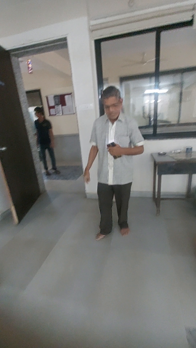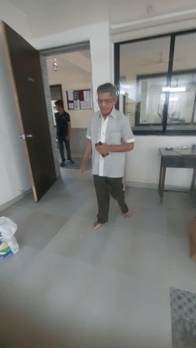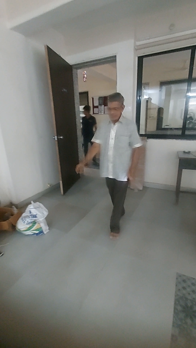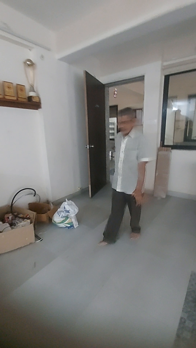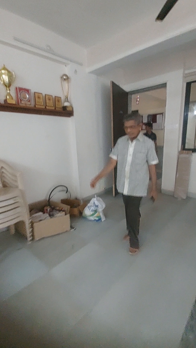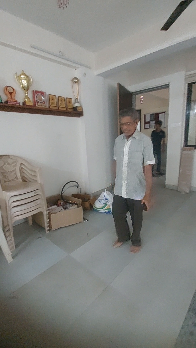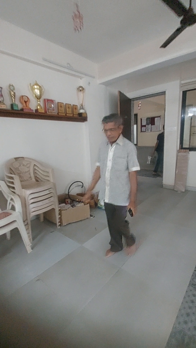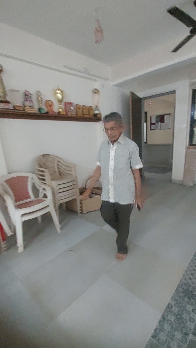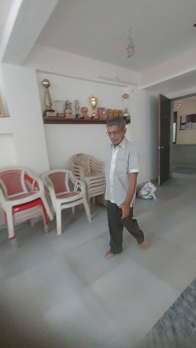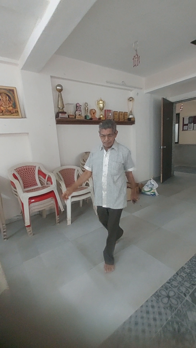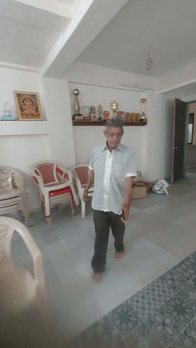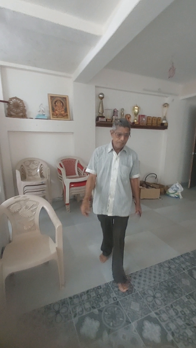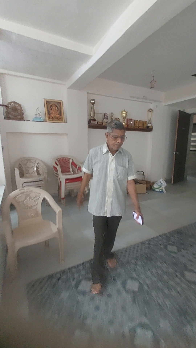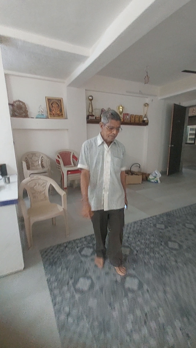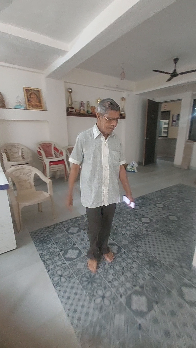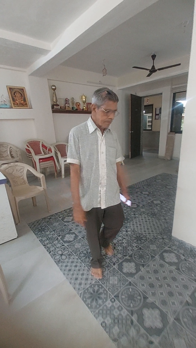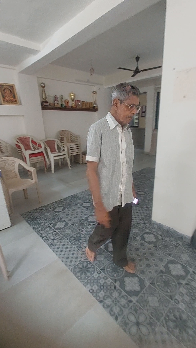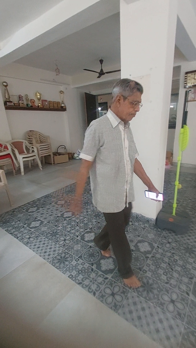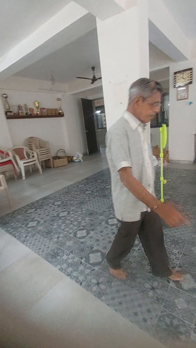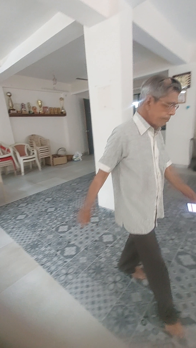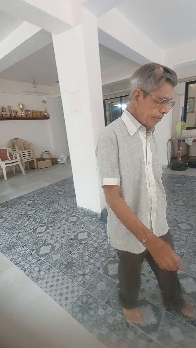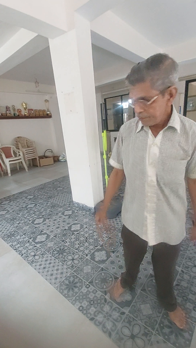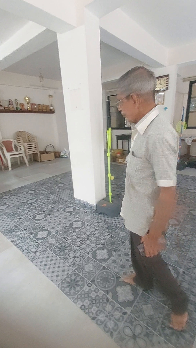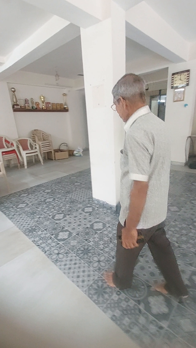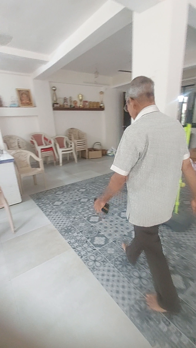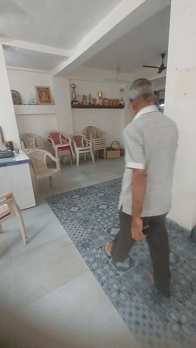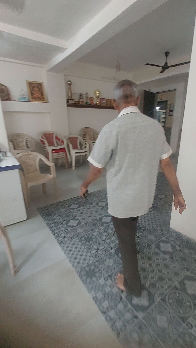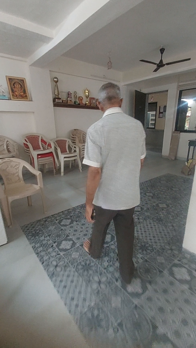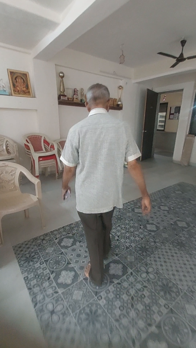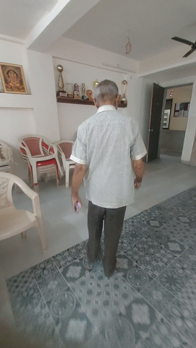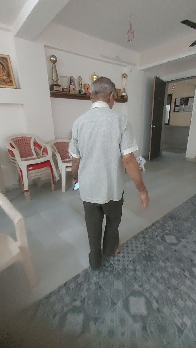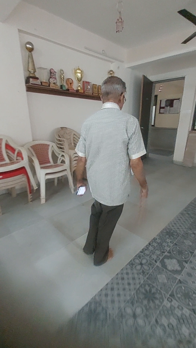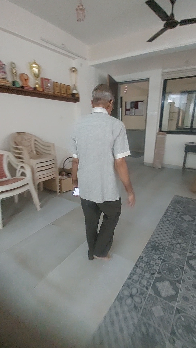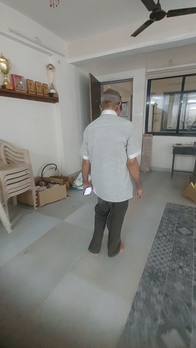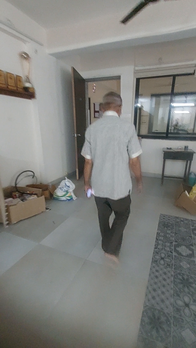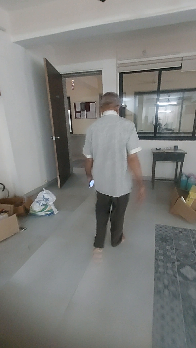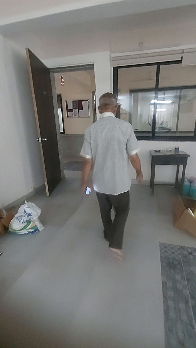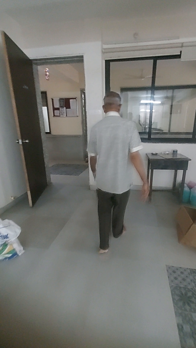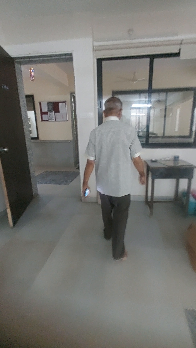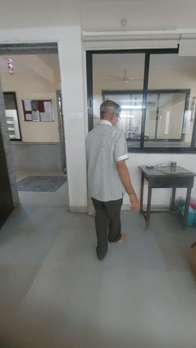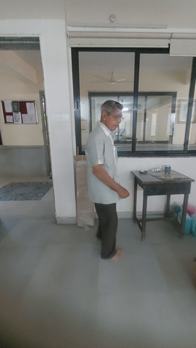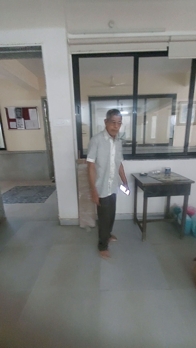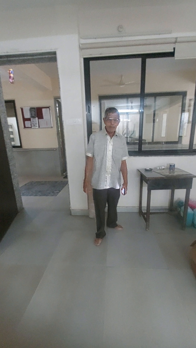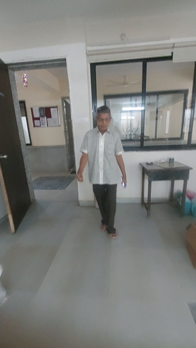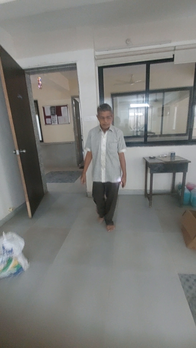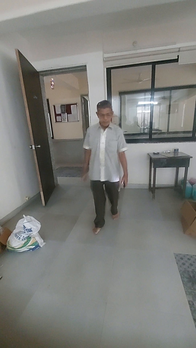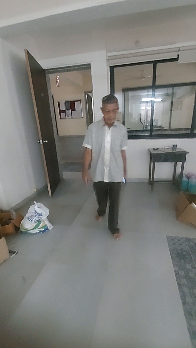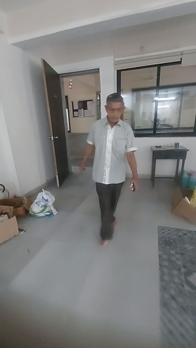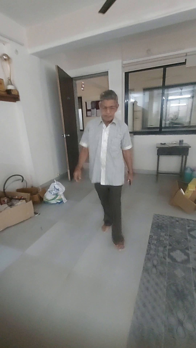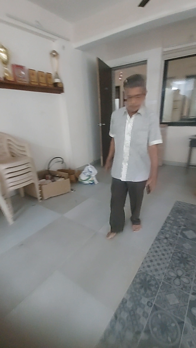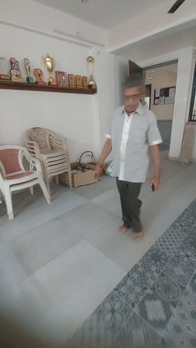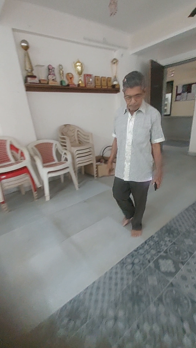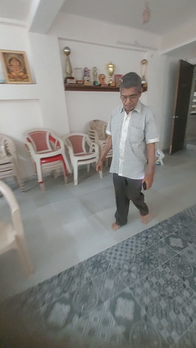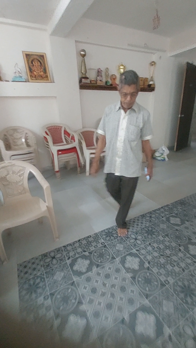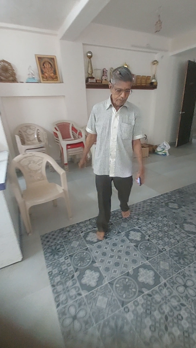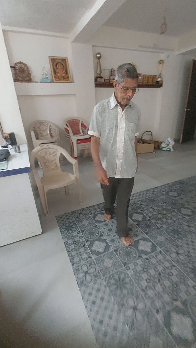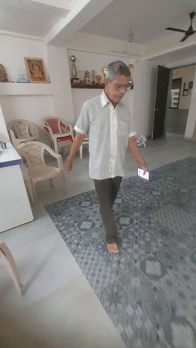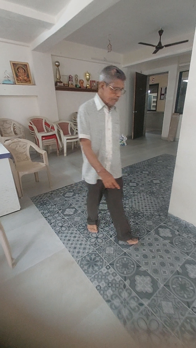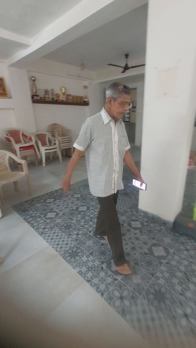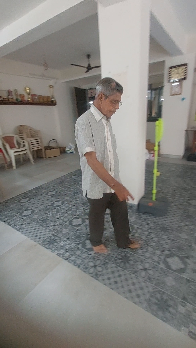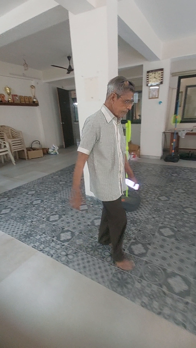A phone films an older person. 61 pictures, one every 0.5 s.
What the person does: Jogging.
